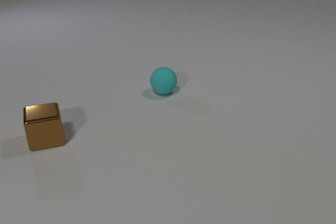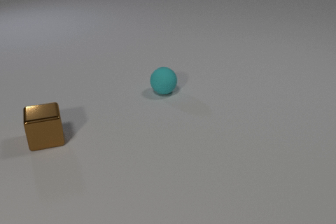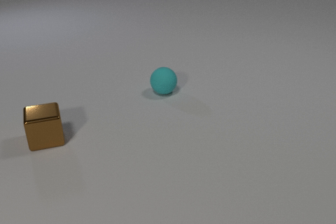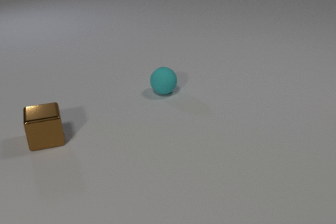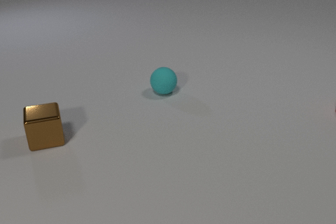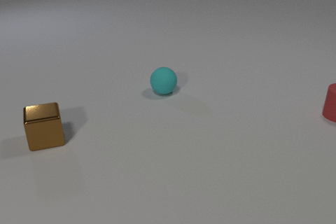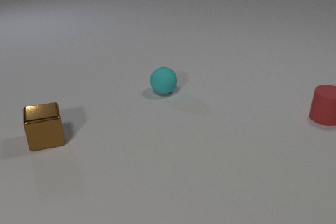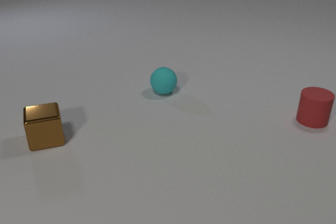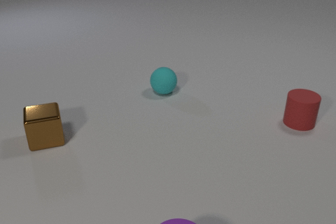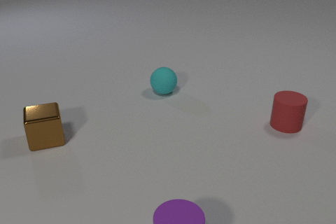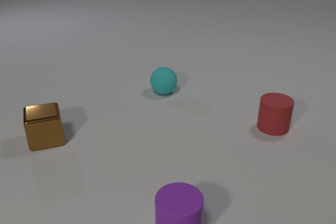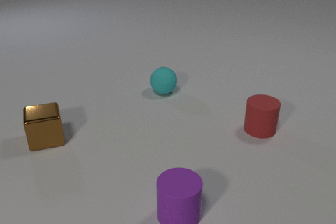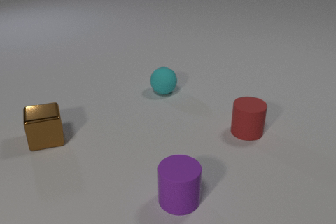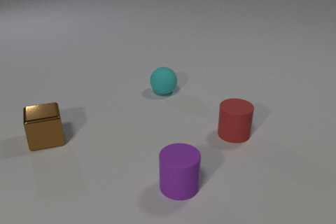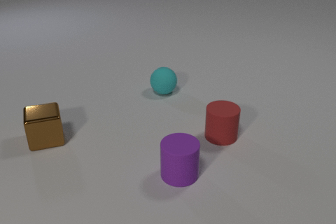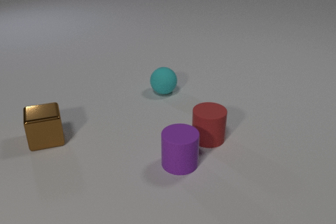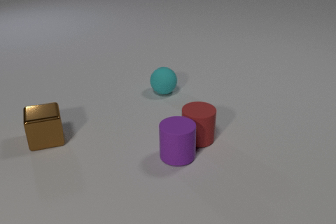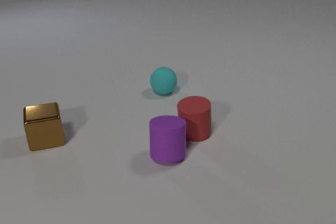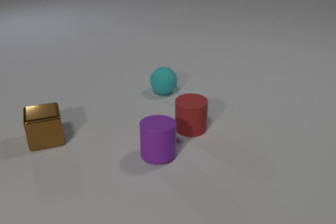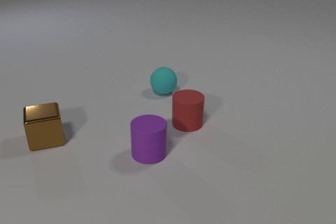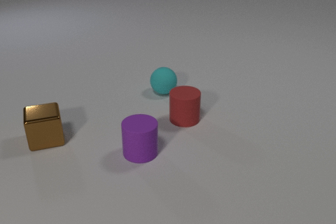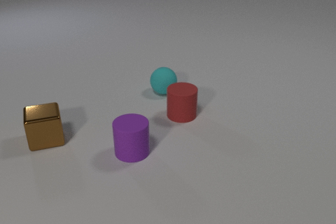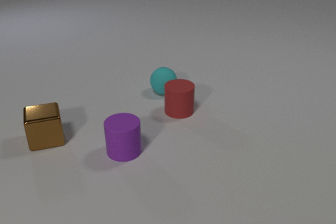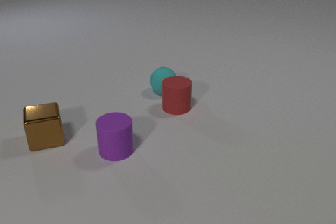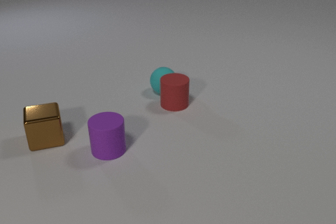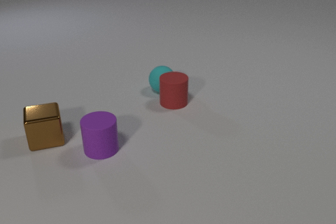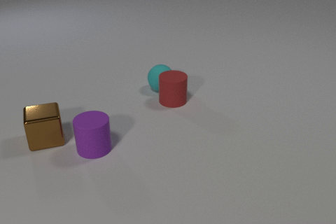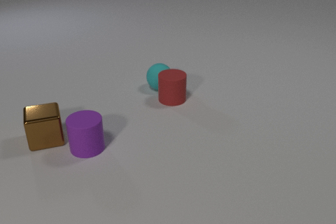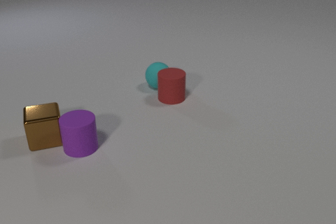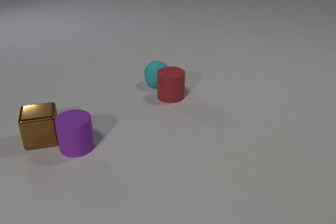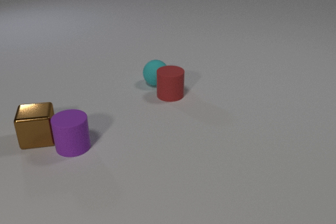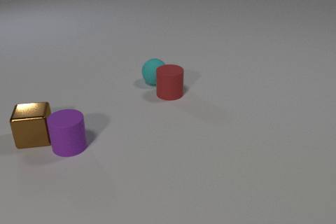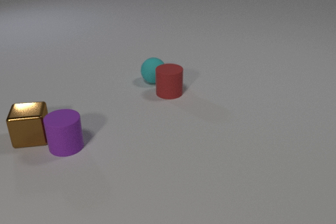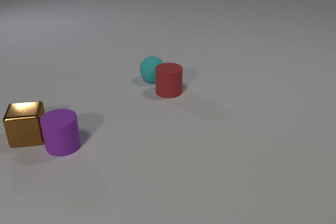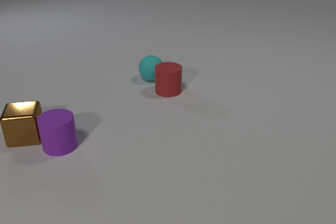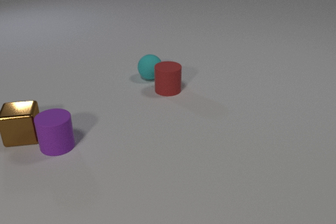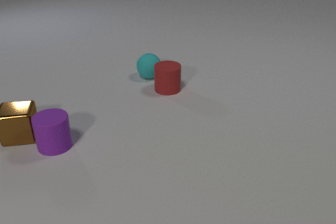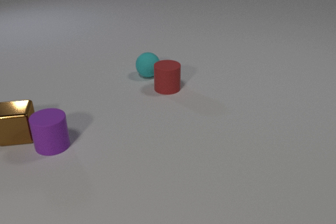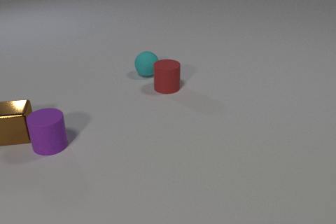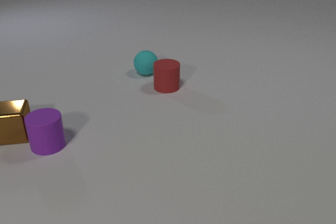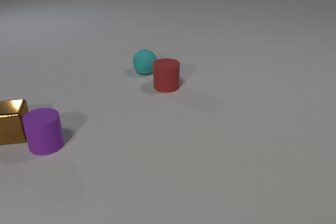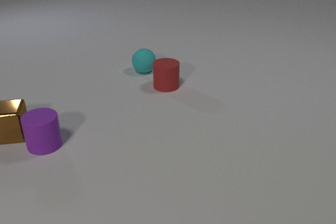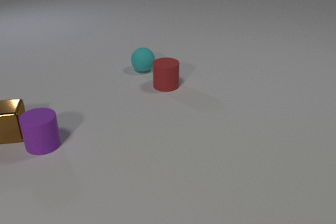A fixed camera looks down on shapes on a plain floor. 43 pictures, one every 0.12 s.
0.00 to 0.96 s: The red rubber cylinder comes in at the right edge, slides to the left and toward the camera.
0.96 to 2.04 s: The red rubber cylinder slides to the left and toward the camera. The purple rubber cylinder slides away from the camera. The red rubber cylinder and the purple rubber cylinder collide.
2.04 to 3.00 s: The red rubber cylinder slides away from the camera. The purple rubber cylinder slides to the left. The red rubber cylinder and the cyan rubber sphere collide.
3.00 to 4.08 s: The red rubber cylinder slides away from the camera. The purple rubber cylinder slides to the left. The cyan rubber sphere rolls away from the camera and to the left. The brown metal cube slides to the left and away from the camera. The purple rubber cylinder and the brown metal cube collide.
4.08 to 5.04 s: The red rubber cylinder slides away from the camera. The purple rubber cylinder slides to the left and away from the camera. The cyan rubber sphere rolls away from the camera. The brown metal cube slides to the left and away from the camera.
Are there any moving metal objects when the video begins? no.
What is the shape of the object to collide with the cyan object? cylinder.
How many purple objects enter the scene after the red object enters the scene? 1.
